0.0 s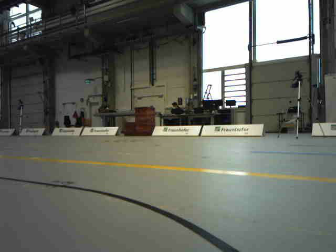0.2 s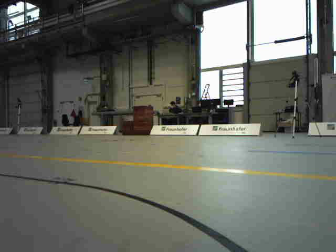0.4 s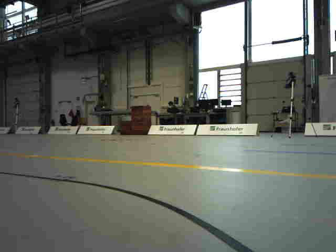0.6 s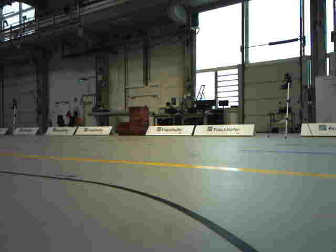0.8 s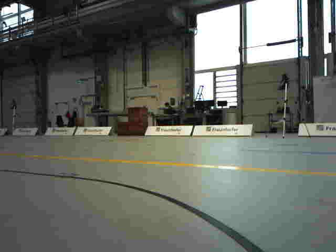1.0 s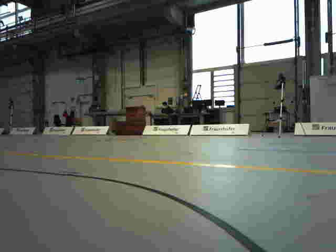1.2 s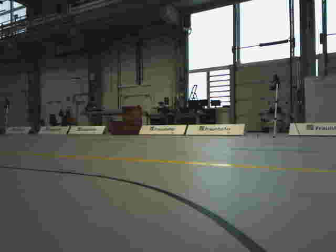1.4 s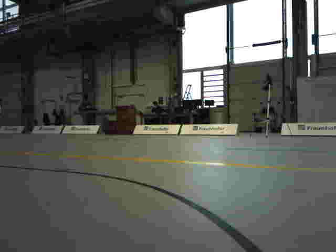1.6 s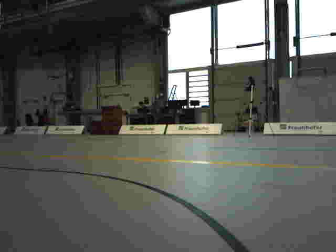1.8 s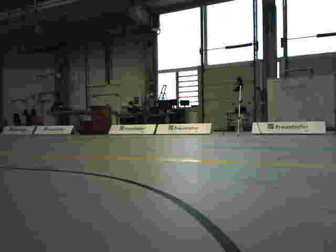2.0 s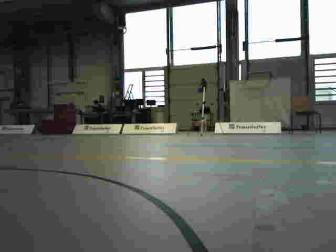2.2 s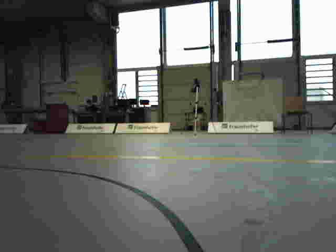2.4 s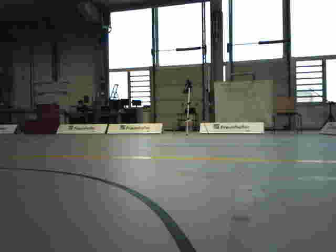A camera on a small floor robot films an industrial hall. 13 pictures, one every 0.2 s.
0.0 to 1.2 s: The camera travels backward, about 0.2 m, so what stands in front gets smaller.
1.2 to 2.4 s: The scene slides to the left, as the camera pans about 15 degrees to its right. It travels backward, about 0.2 m, so what stands in front gets smaller.
The film runs backward here.
